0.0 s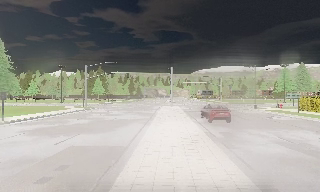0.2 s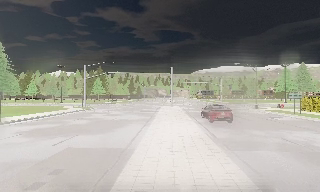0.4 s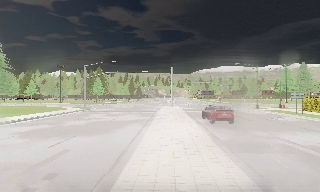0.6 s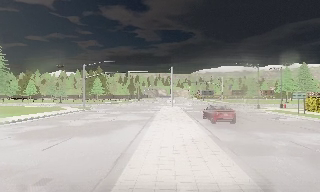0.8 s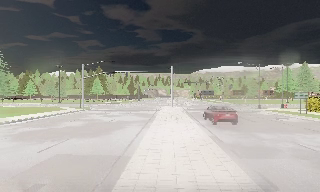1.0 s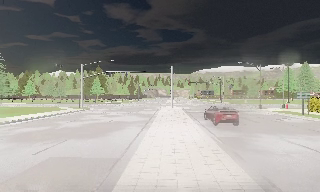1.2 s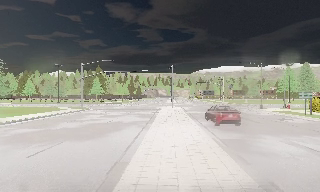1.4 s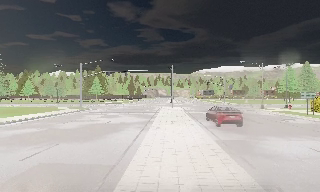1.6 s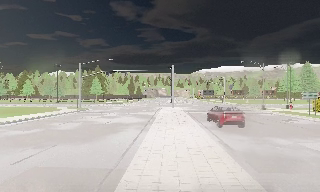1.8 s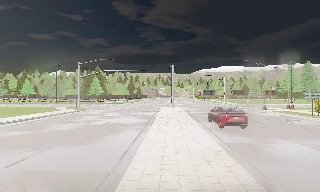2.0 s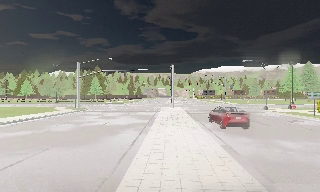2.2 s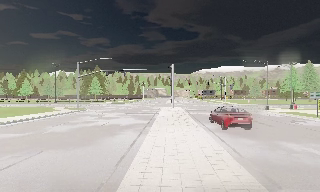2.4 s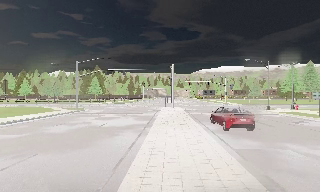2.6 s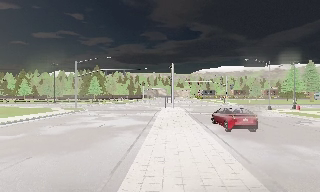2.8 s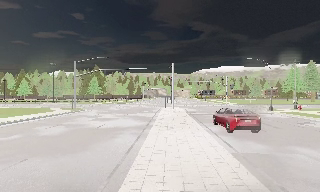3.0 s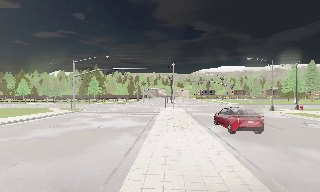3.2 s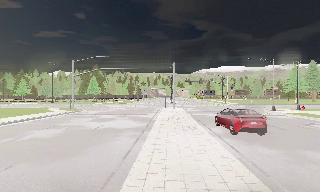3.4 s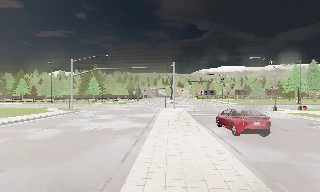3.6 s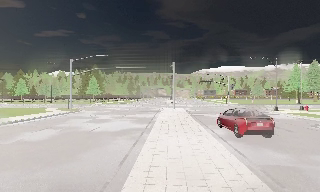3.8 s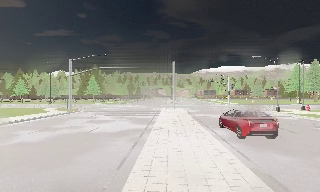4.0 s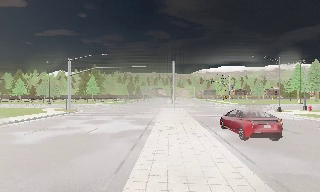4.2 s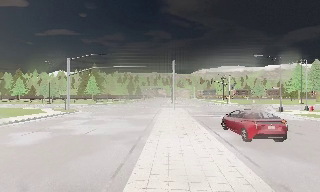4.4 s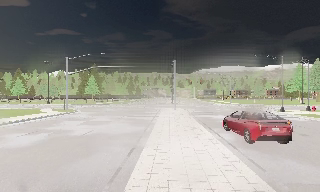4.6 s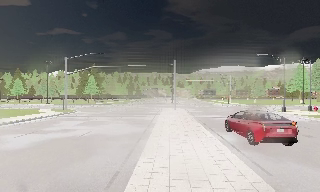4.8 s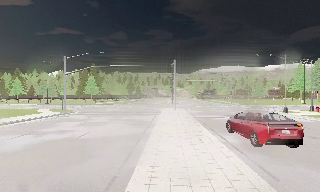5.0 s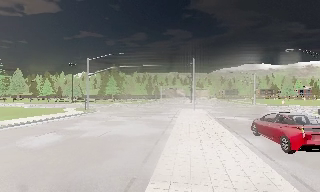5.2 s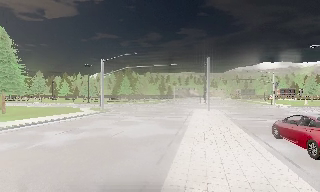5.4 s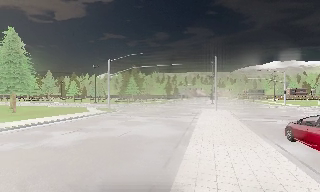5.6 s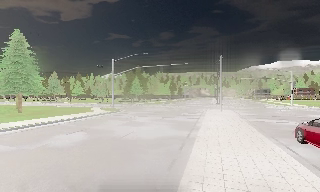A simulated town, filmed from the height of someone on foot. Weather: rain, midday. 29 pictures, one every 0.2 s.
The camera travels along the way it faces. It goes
forward.
0.0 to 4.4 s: The camera travels forward, about 6 m, so what stands in front looms larger.
4.4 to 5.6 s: The scene slides to the right, as the camera pans about 15 degrees to its left. It travels forward, about 1.5 m, so what stands in front looms larger.
The film runs forward here.
